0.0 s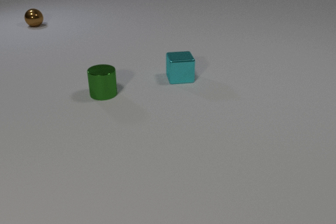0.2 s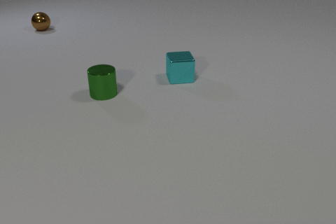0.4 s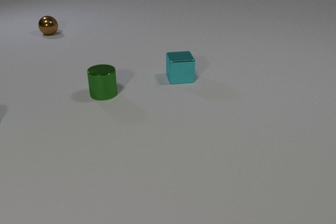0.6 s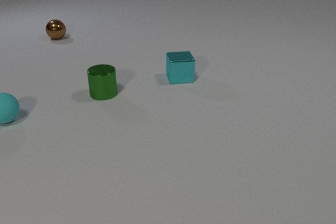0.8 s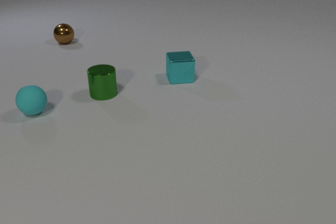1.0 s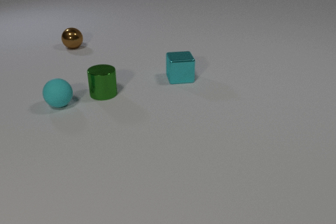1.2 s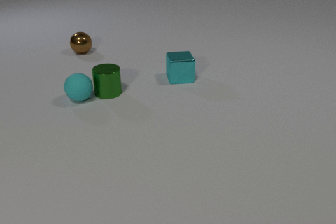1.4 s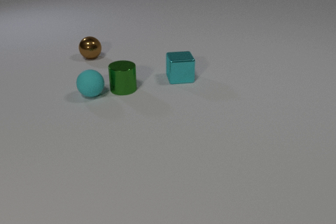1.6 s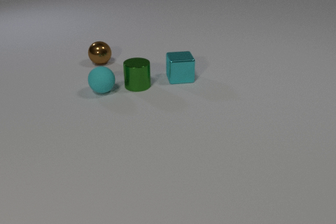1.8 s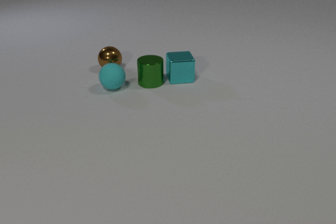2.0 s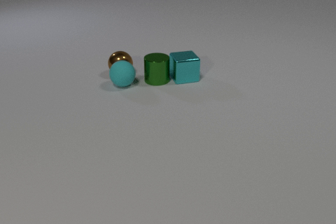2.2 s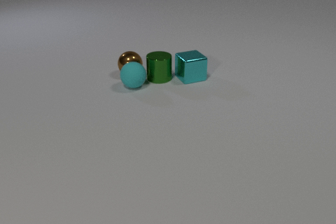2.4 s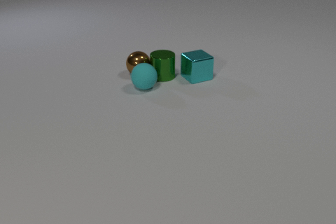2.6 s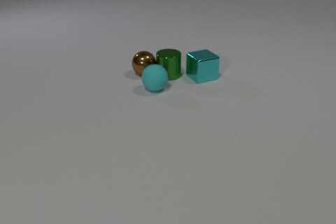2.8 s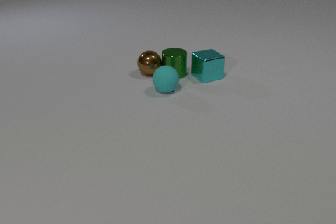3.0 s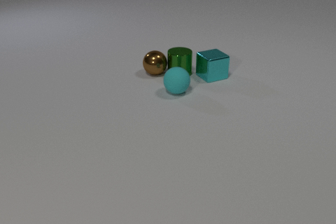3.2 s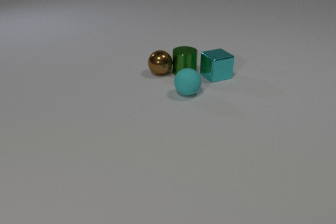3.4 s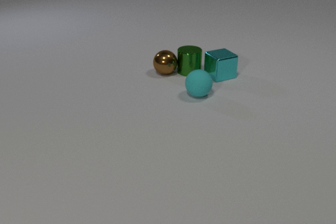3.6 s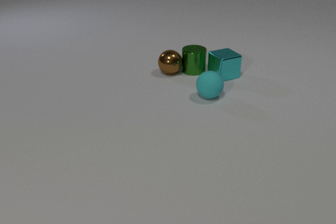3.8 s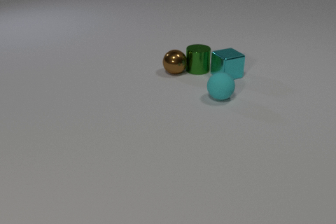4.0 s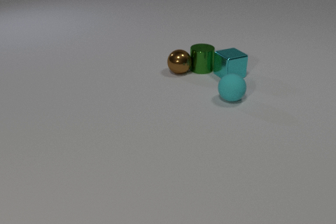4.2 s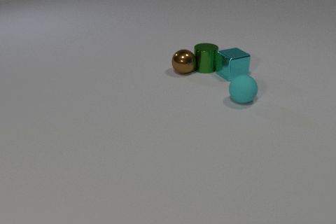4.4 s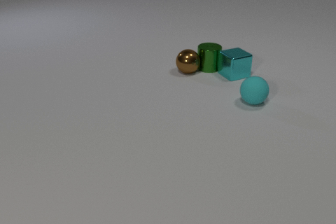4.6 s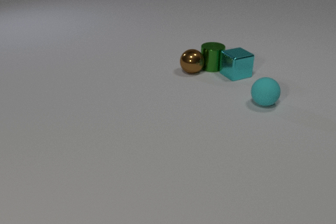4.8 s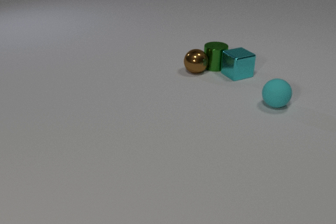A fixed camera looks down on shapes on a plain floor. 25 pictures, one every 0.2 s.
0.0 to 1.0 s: The cyan rubber sphere comes in at the left edge, rolls to the right. The brown metal sphere rolls toward the camera and to the right.
1.0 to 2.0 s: The cyan rubber sphere rolls to the right and away from the camera. The green metal cylinder slides to the right and away from the camera. The brown metal sphere rolls toward the camera and to the right. The cyan rubber sphere and the green metal cylinder collide. The green metal cylinder and the cyan metal cube collide. The cyan rubber sphere and the brown metal sphere collide.
2.0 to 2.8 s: The cyan rubber sphere rolls to the right. The green metal cylinder slides to the right and away from the camera. The brown metal sphere rolls to the right. The cyan metal cube slides to the right. The green metal cylinder and the brown metal sphere collide.
2.8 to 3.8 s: The cyan rubber sphere rolls to the right. The green metal cylinder slides to the right and away from the camera. The brown metal sphere rolls to the right. The cyan metal cube slides to the right.
3.8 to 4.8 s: The cyan rubber sphere rolls to the right. The green metal cylinder slides to the right and away from the camera. The brown metal sphere rolls to the right. The cyan metal cube slides to the right.
How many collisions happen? 4.
How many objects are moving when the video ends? 4.
How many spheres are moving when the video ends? 2.
